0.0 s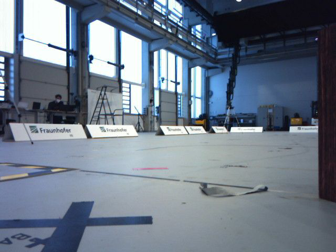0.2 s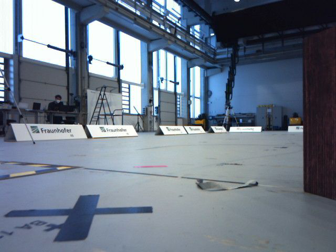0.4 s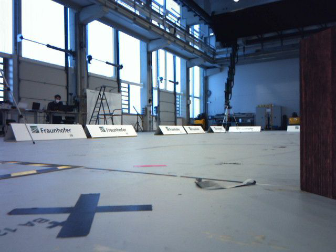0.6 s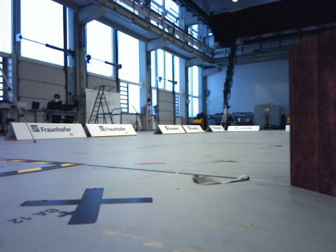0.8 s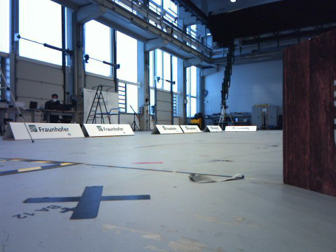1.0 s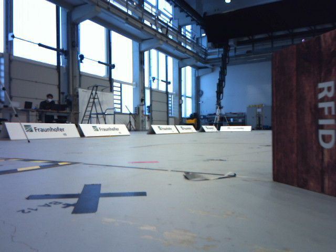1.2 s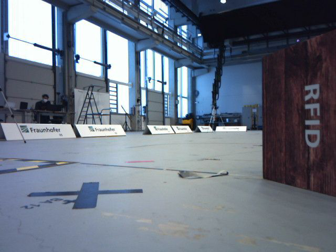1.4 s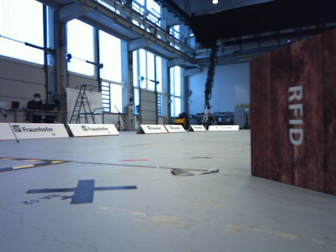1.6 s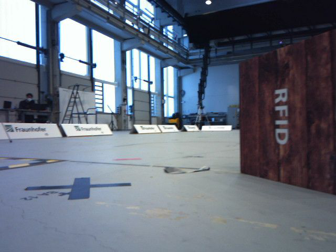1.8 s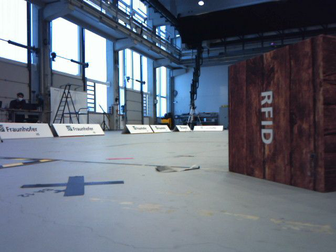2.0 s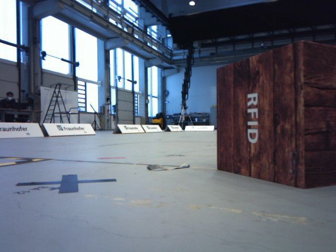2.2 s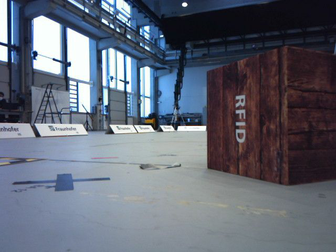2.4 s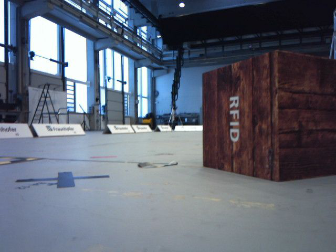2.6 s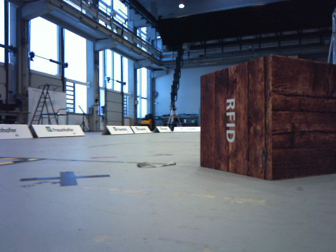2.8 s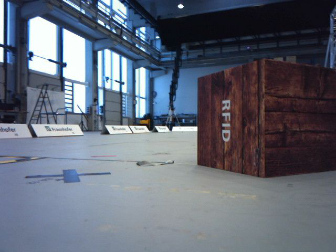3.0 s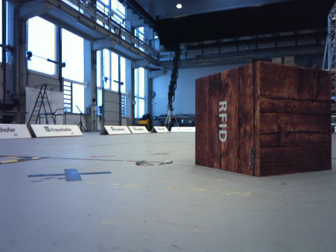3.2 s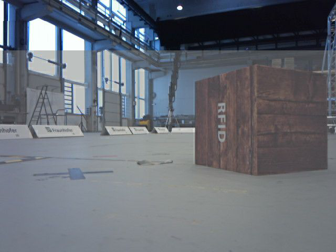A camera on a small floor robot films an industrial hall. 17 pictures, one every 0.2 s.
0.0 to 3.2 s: The camera swings to its right by about 10 degrees, and the scene slides to the left. It travels backward, about 0.6 m, so what stands in front gets smaller.
The film runs backward here.
